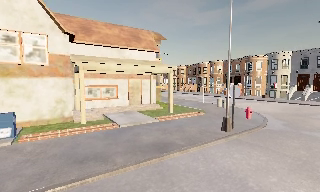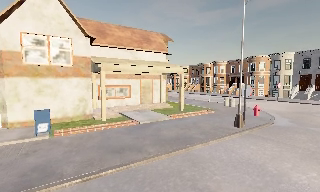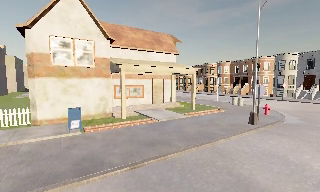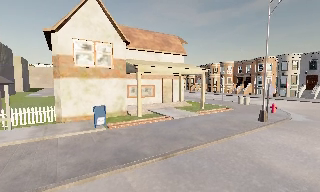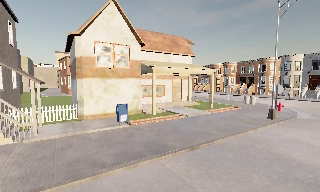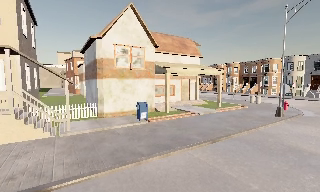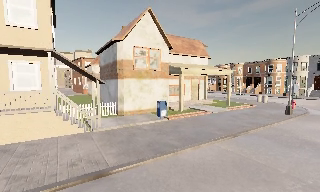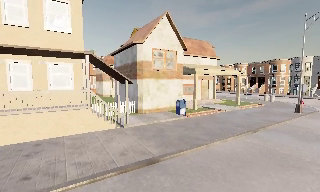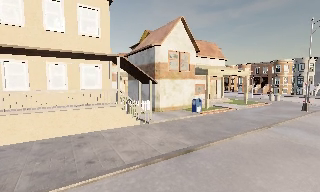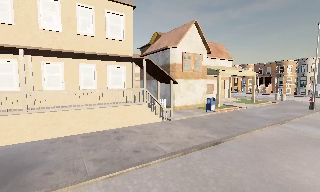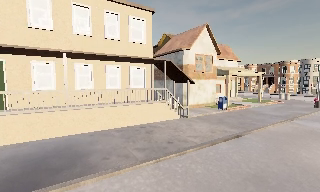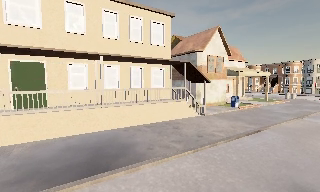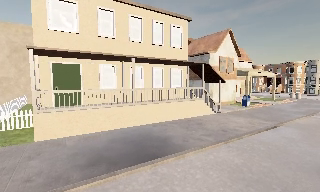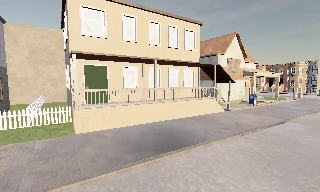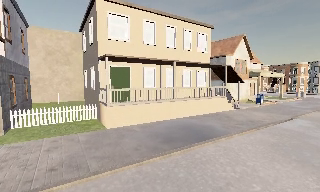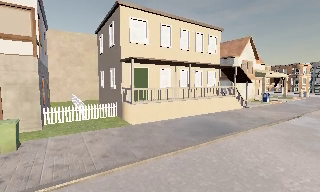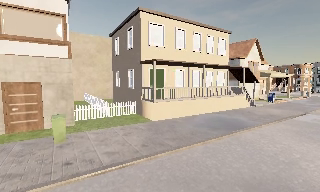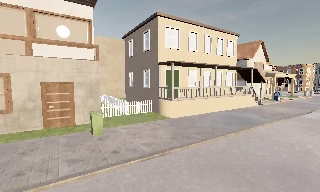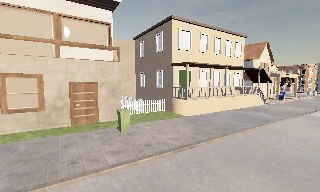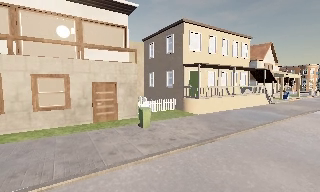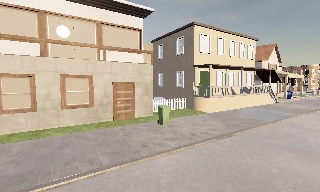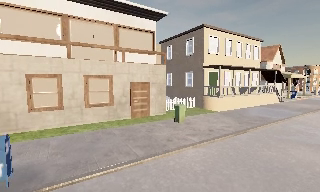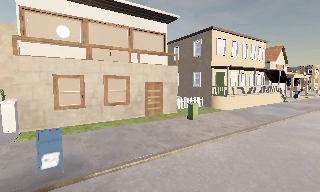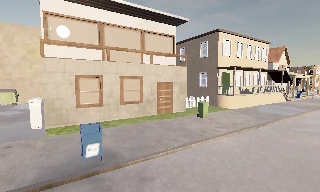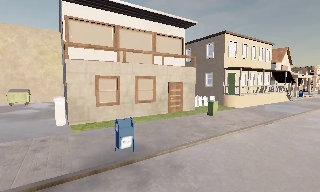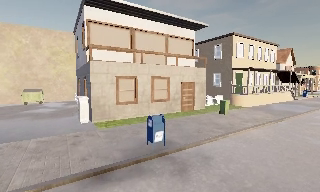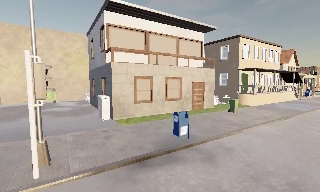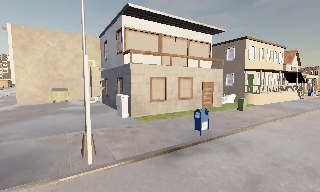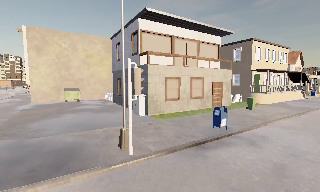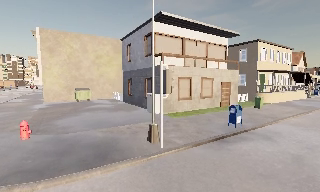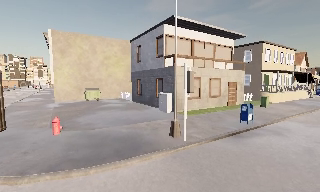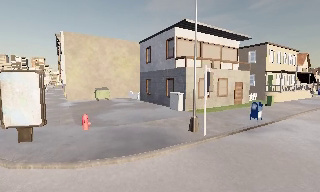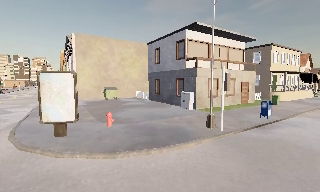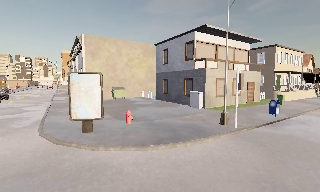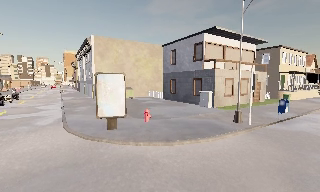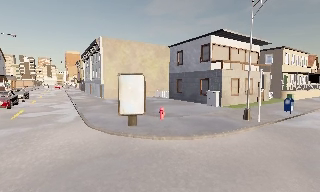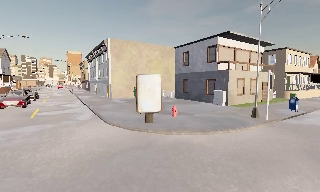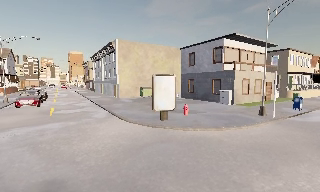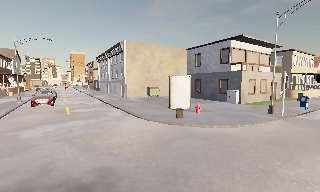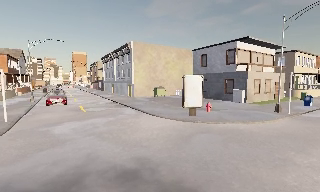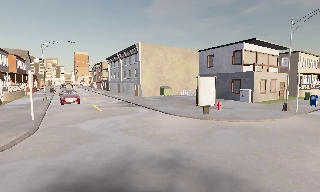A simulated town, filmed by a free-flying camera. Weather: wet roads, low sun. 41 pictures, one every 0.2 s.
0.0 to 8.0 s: The camera travels to its left and backward, about 50 m, so close, fixed things drift to the right.
The film runs forward here.
